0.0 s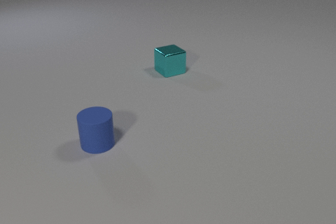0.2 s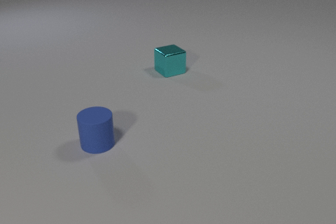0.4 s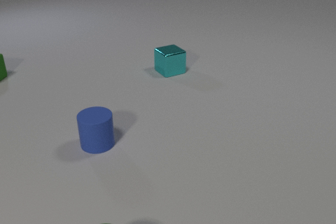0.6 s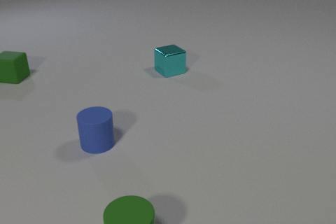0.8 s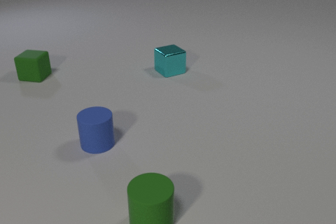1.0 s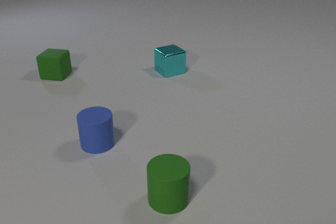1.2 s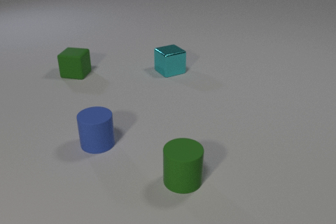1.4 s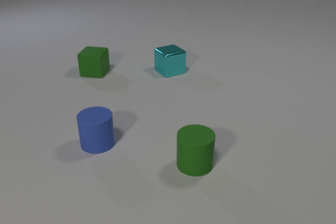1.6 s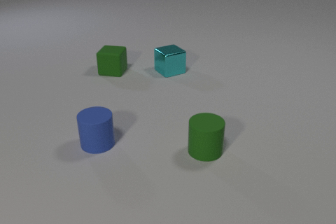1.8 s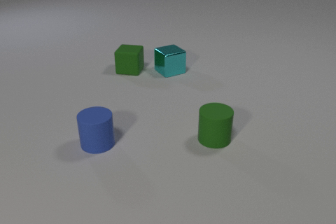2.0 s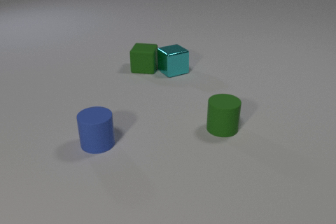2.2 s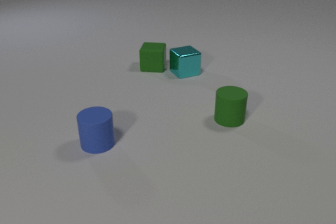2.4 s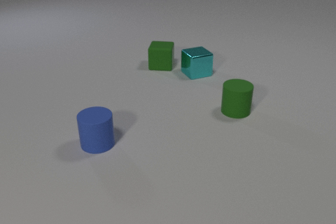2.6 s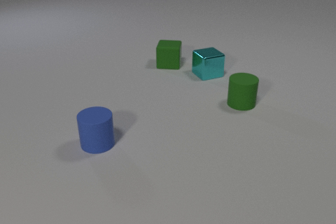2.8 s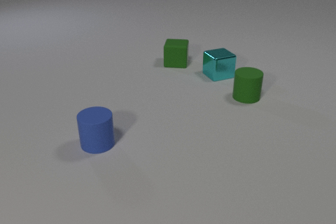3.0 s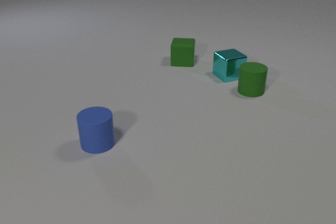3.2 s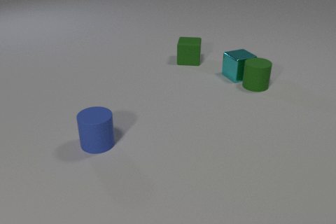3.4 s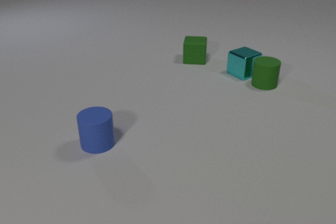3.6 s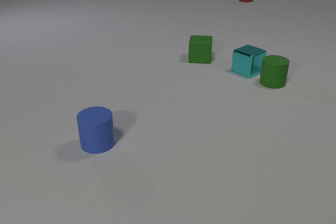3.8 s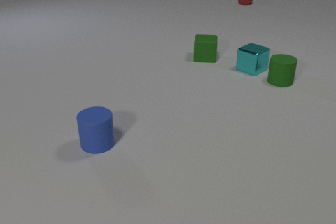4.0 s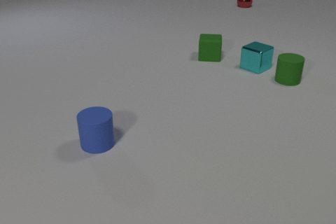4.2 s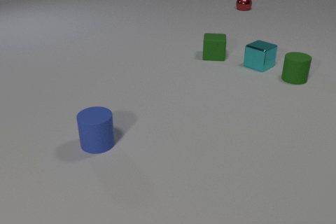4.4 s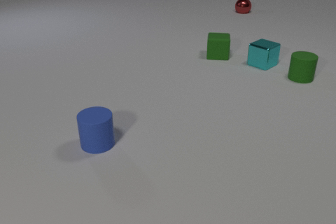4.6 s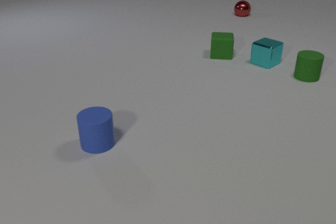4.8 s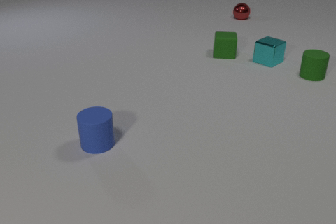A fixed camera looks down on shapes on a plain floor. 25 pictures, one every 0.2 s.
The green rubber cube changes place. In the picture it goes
to the right.
The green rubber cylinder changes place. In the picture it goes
away from the camera.
0.0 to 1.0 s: The green rubber cube comes in at the left edge, slides to the right. The green rubber cylinder comes in at the bottom edge, slides away from the camera and to the right.
1.0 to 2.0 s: The green rubber cube slides to the right. The green rubber cylinder slides away from the camera and to the right. The green rubber cube and the cyan metal cube collide.
2.0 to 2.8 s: The green rubber cube slides to the right and away from the camera. The cyan metal cube slides to the right. The green rubber cylinder slides away from the camera.
2.8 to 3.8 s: The green rubber cube slides to the right and away from the camera. The cyan metal cube slides to the right and away from the camera, spins counterclockwise seen from above by about 15 degrees, its near face sliding to the right. The red metal sphere comes in at the top edge, rolls toward the camera. The green rubber cylinder slides away from the camera and to the right. The cyan metal cube and the green rubber cylinder collide.
3.8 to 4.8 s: The green rubber cube slides to the right and away from the camera. The cyan metal cube slides away from the camera and to the right. The red metal sphere rolls toward the camera. The green rubber cylinder slides to the right and away from the camera.
What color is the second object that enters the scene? green.
How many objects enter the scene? 3.
What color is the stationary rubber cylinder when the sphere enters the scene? blue.
